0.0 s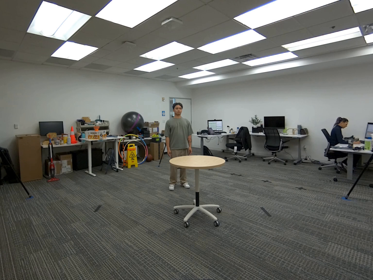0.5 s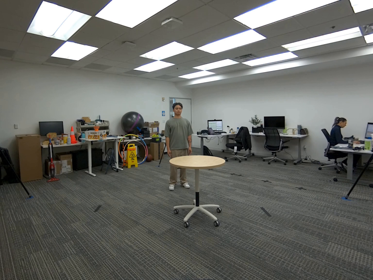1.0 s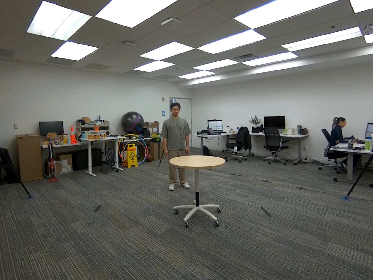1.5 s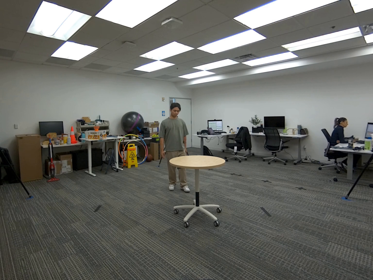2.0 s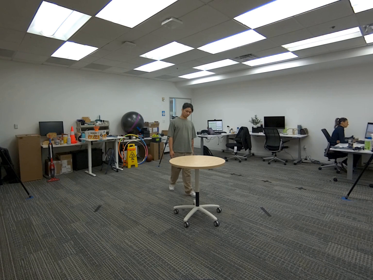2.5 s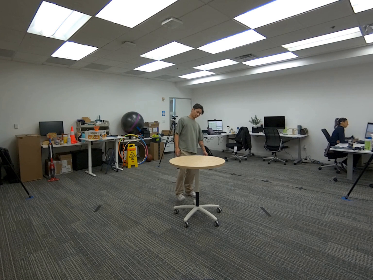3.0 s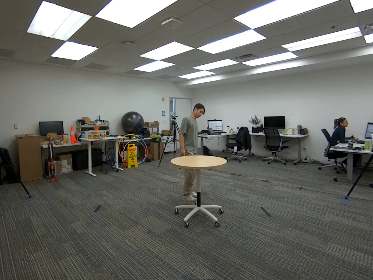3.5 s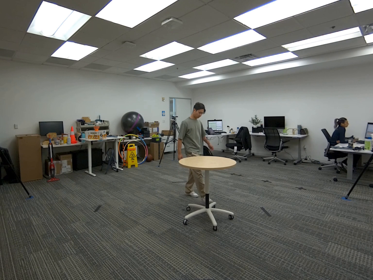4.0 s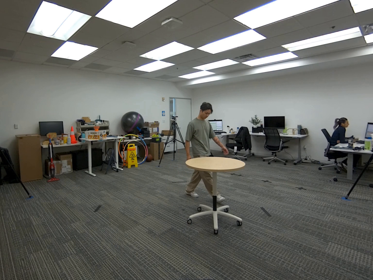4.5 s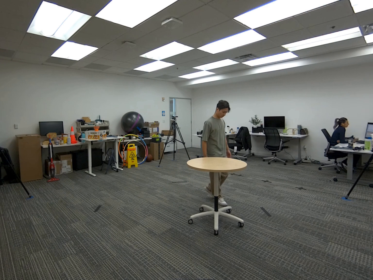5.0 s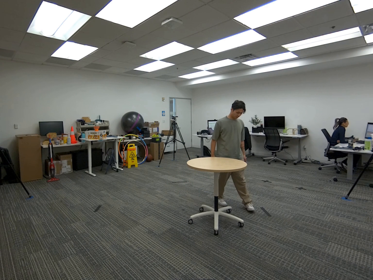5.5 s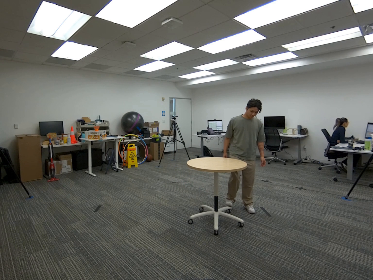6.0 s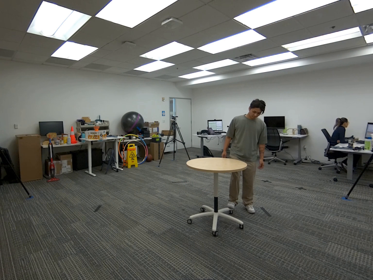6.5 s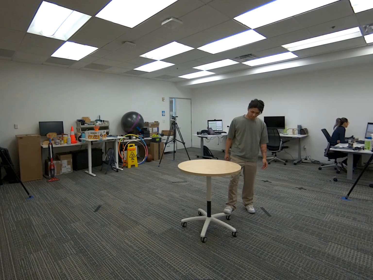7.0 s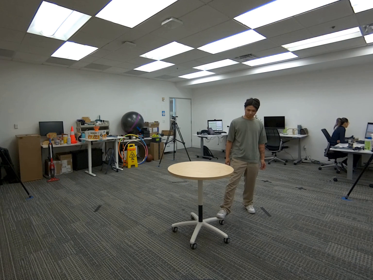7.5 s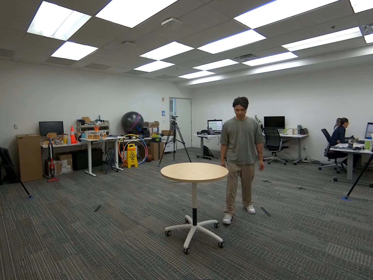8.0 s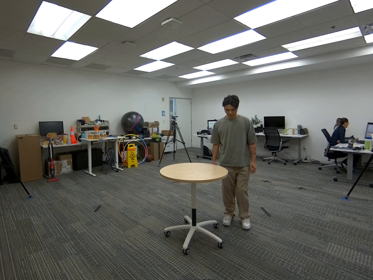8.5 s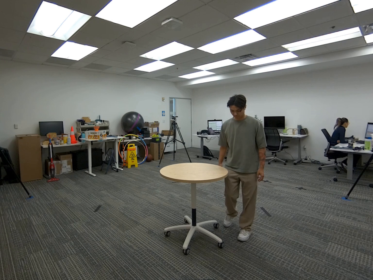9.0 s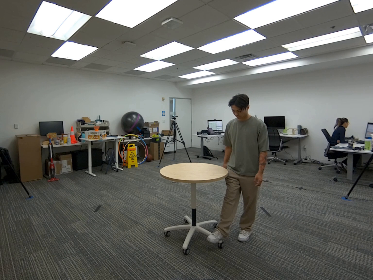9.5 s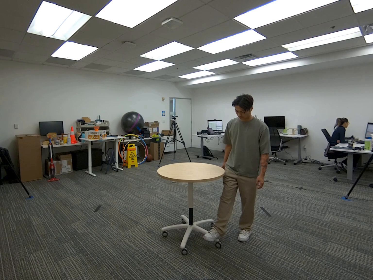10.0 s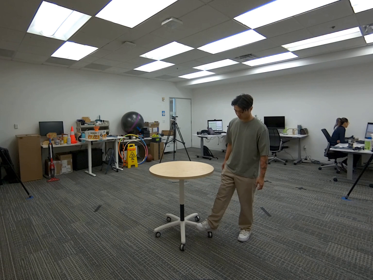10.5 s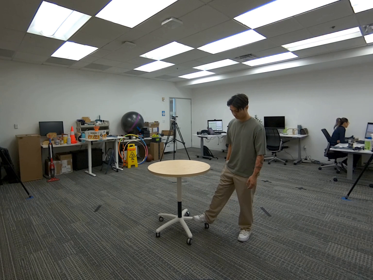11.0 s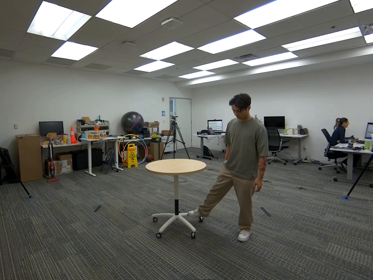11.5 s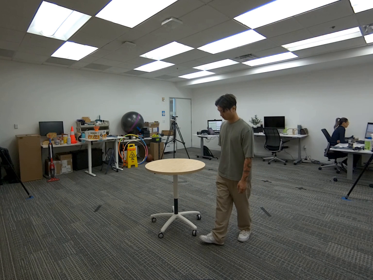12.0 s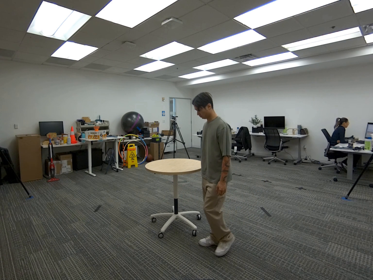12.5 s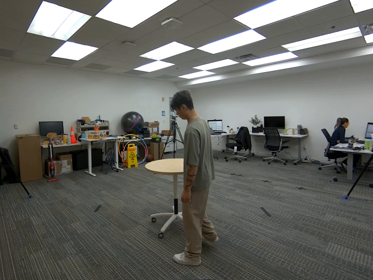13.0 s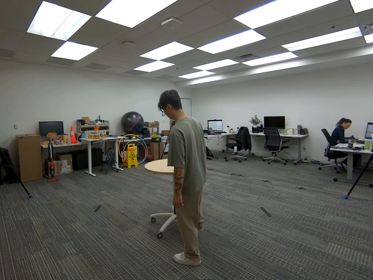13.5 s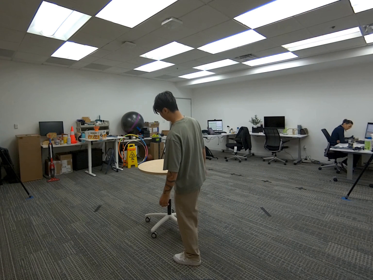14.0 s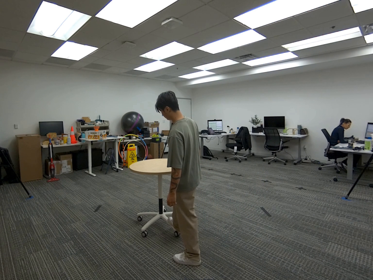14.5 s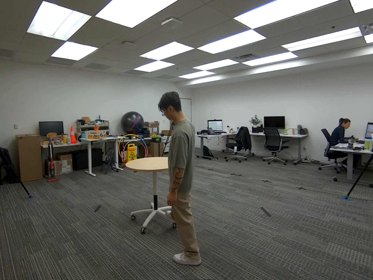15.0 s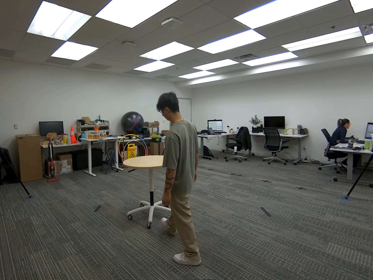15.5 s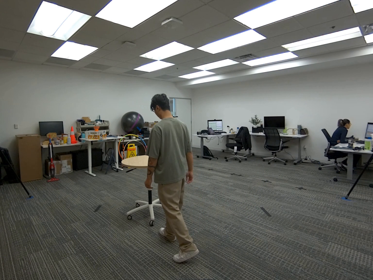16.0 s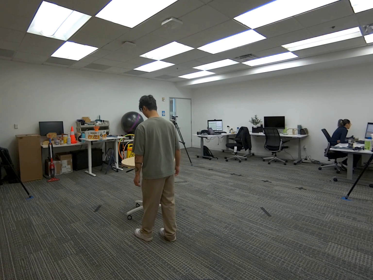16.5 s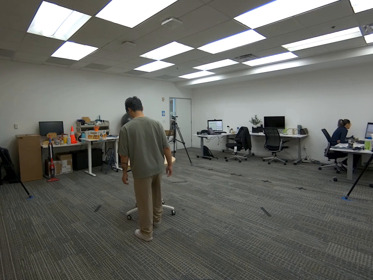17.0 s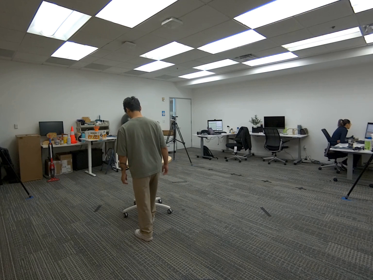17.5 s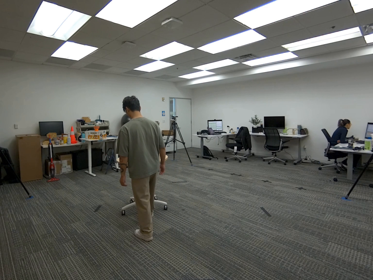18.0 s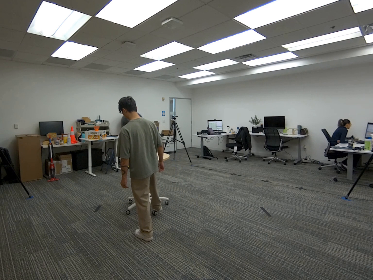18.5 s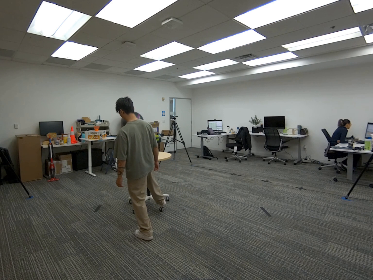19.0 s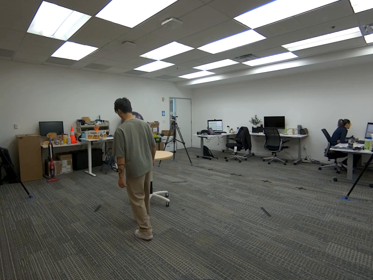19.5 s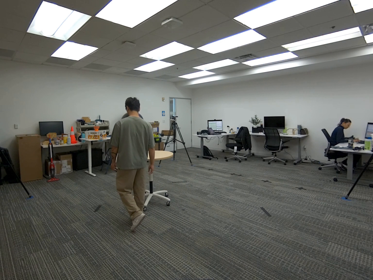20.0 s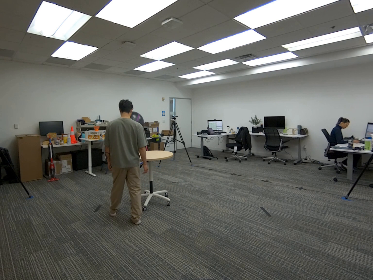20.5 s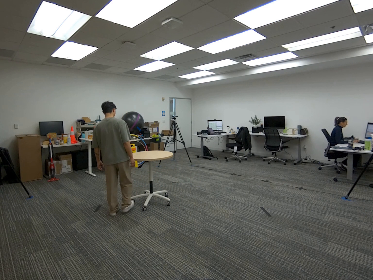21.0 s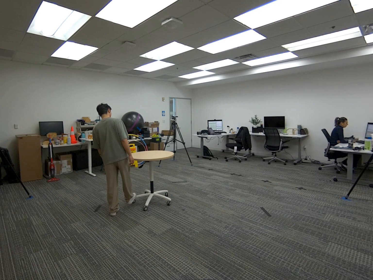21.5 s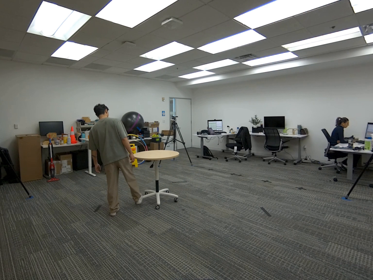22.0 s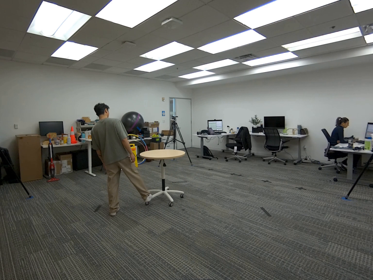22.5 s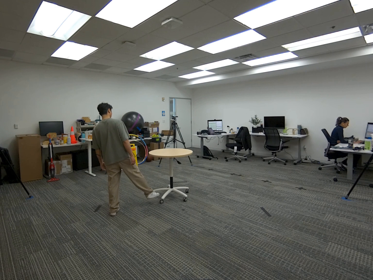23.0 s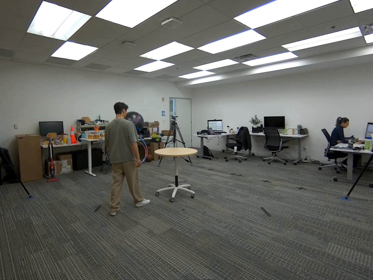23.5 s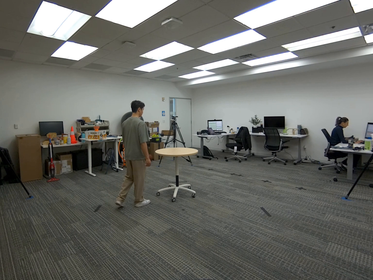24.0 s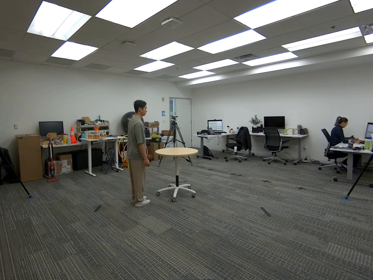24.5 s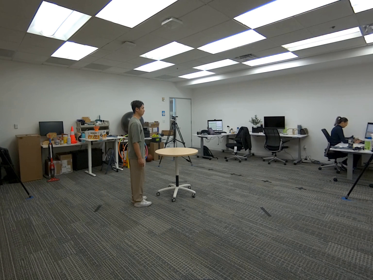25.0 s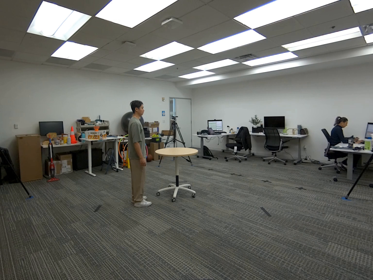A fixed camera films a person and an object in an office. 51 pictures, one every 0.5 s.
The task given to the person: Walk to the round table, use your right foot and move the table around the bounding area until end of the sequence.
